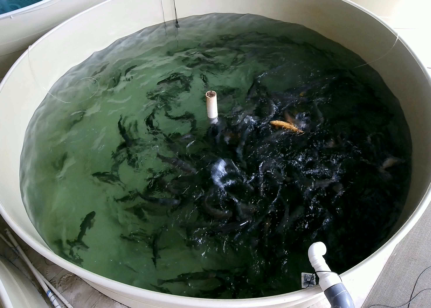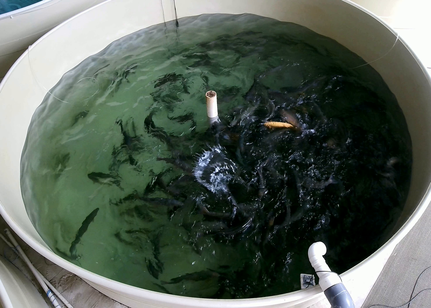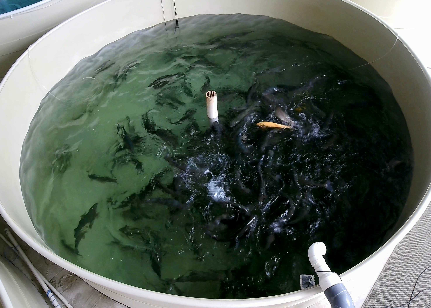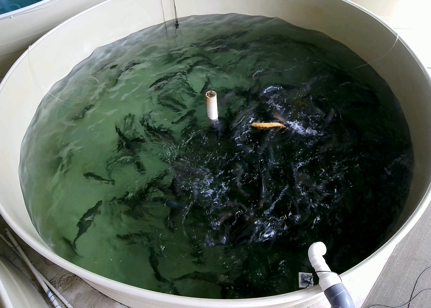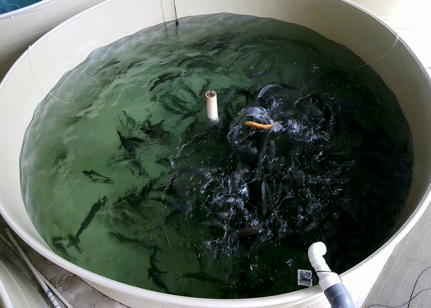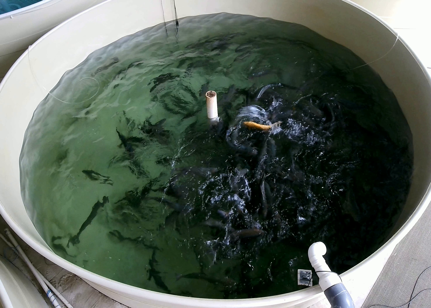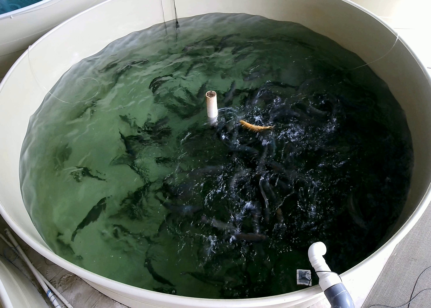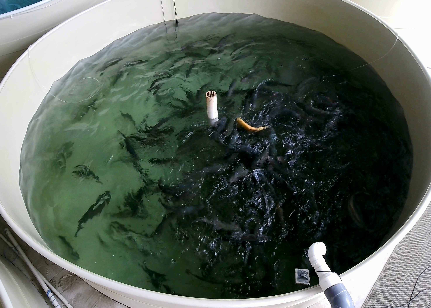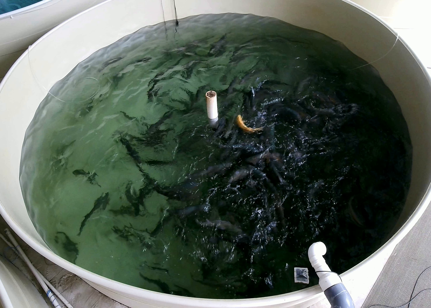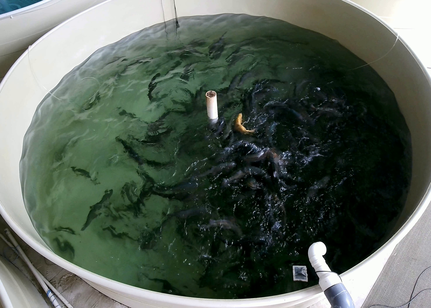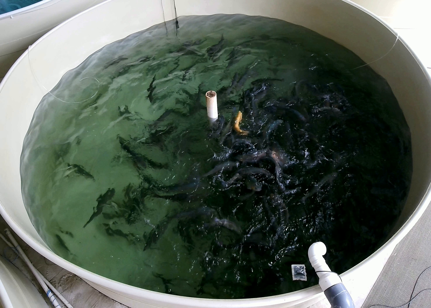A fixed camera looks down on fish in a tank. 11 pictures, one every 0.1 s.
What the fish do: Weak feeding.
